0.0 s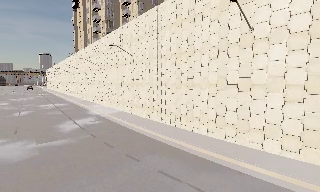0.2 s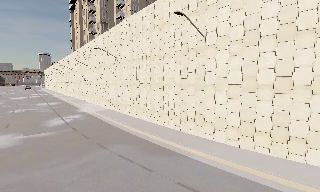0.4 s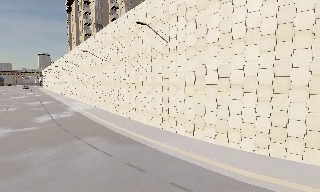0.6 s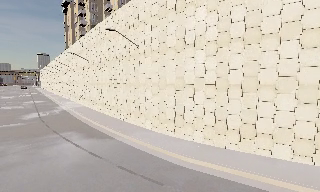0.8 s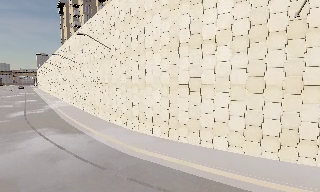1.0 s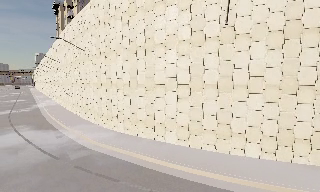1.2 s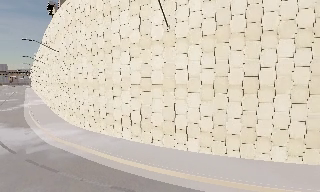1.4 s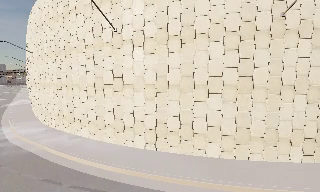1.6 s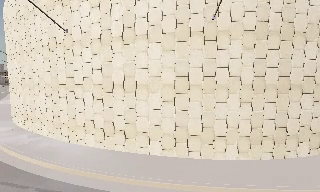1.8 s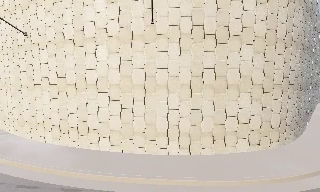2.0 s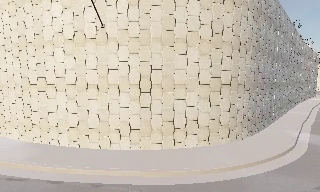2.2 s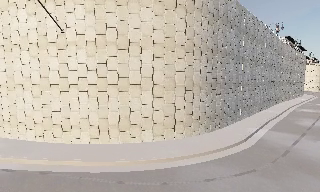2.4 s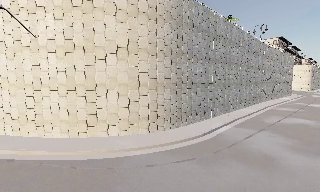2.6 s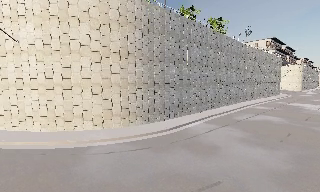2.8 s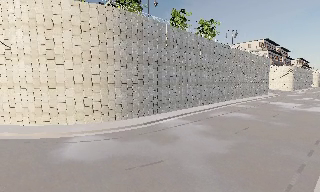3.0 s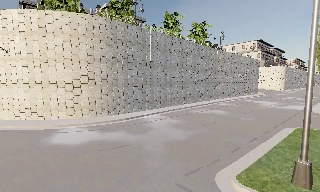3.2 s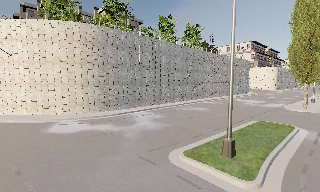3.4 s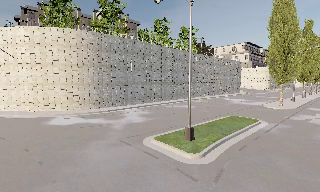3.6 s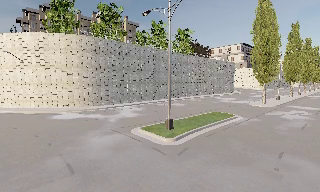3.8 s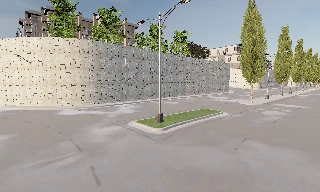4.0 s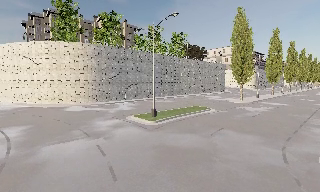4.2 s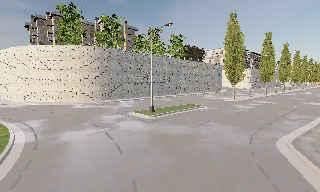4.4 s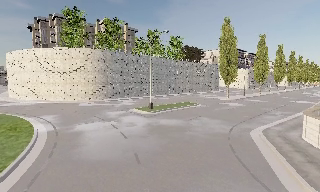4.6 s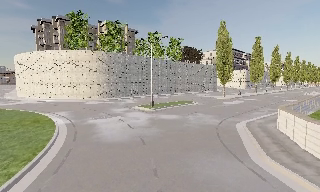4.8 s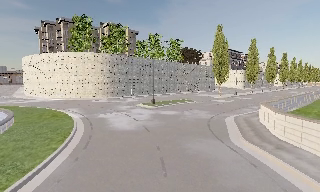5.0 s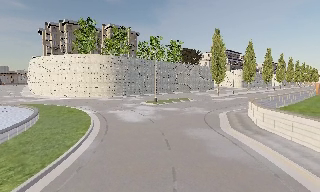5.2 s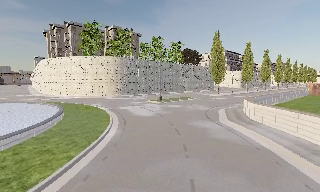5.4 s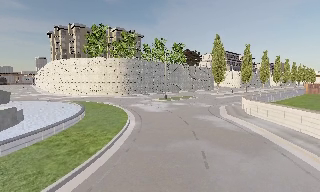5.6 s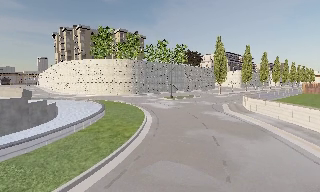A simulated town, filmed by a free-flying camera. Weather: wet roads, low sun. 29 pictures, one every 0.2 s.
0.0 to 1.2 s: The camera travels to its right and backward, about 13 m, so close, fixed things drift to the left.
1.2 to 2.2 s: The camera travels to its right, about 12 m, so close, fixed things drift to the left.
2.2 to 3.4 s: The camera travels to its right and backward, about 13 m, so close, fixed things drift to the left.
3.4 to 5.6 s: The camera travels backward, about 20 m, so what stands in front gets smaller.
The film runs backward here.
